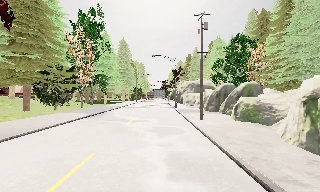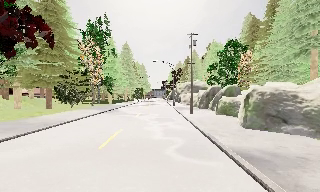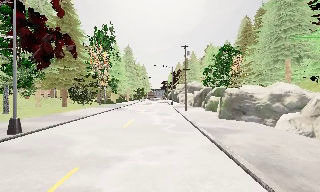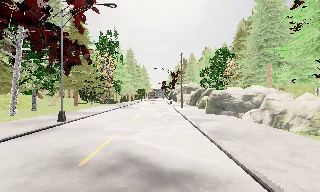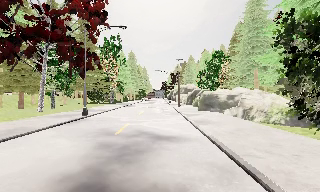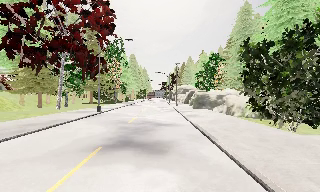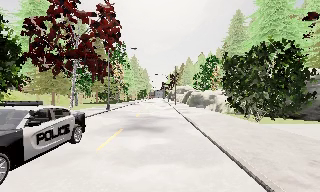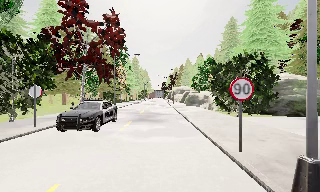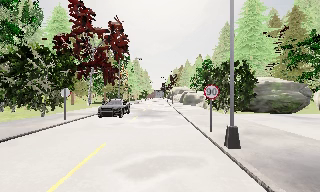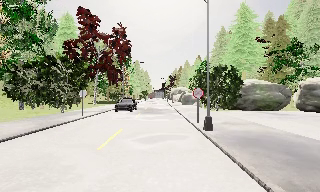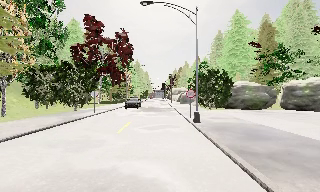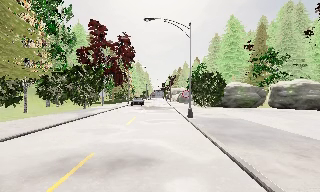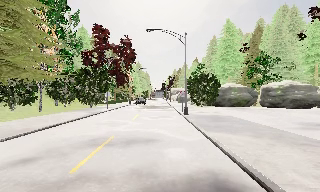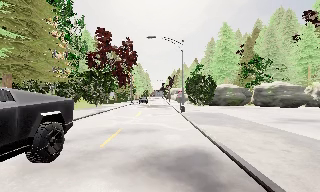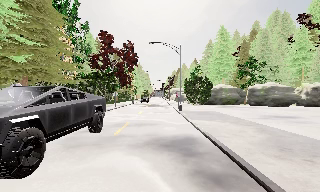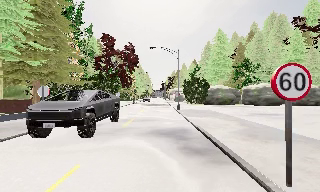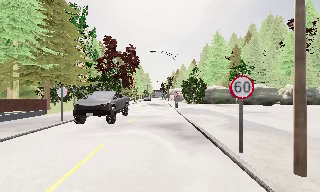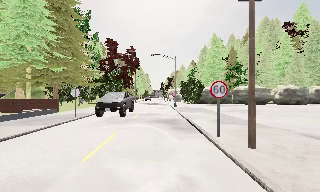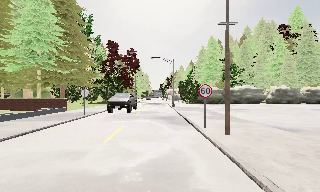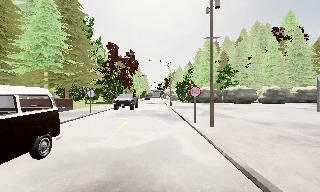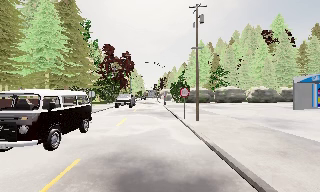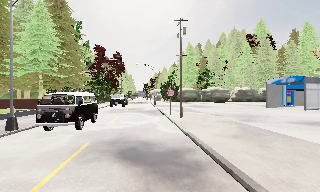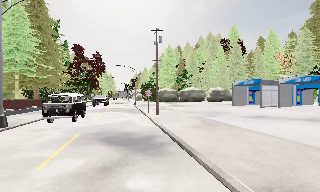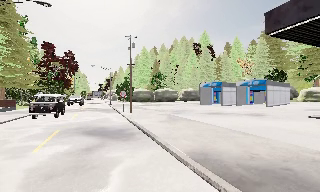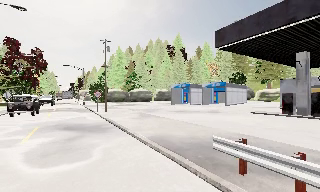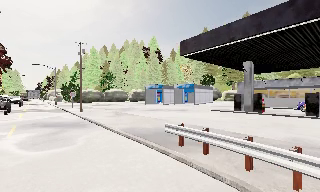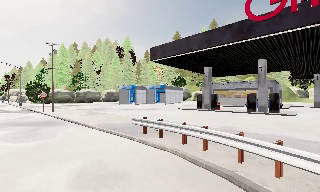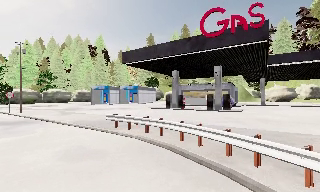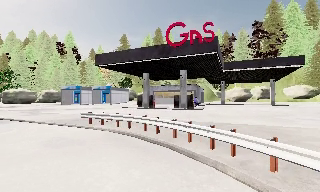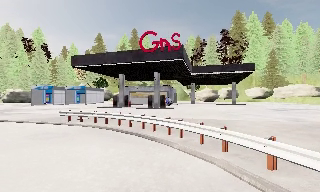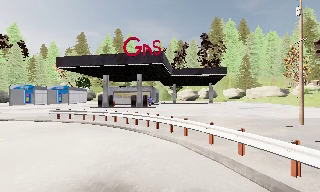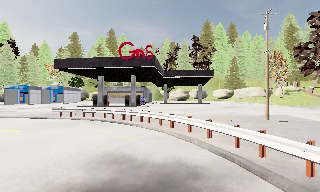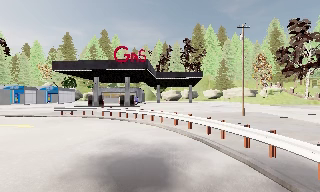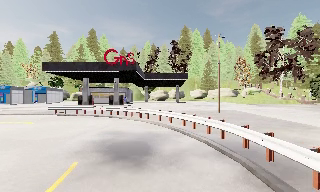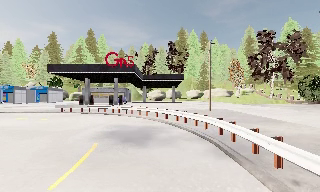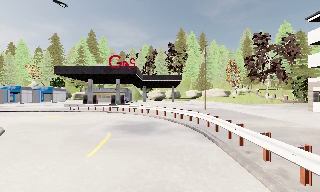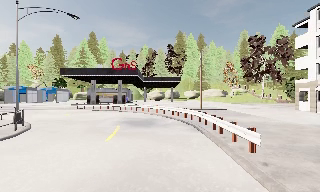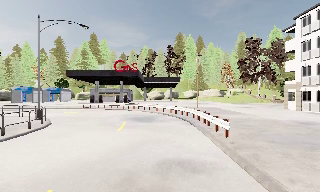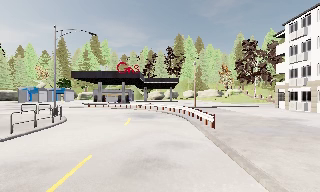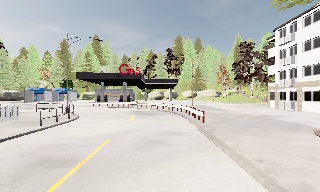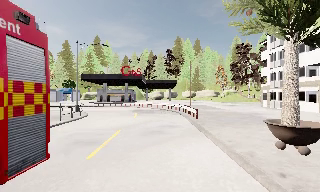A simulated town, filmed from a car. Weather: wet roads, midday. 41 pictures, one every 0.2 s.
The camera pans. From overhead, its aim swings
clockwise.
The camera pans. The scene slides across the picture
to the left.
0.0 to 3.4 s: The camera travels backward, about 45 m, so what stands in front gets smaller. It loses speed.
3.4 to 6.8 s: The scene slides to the left, as the camera pans about 90 degrees to its right. It travels backward, about 30 m.
6.8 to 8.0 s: The camera travels backward, about 10 m, so what stands in front gets smaller.
The film runs backward here.
